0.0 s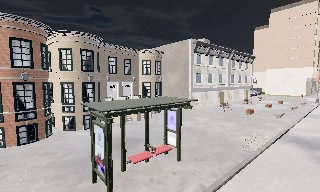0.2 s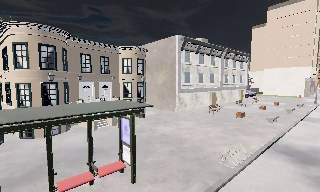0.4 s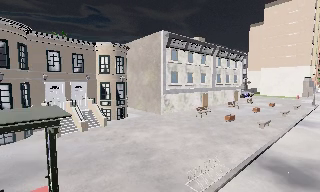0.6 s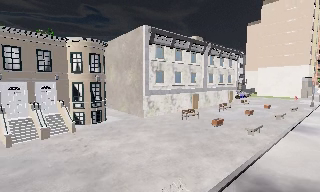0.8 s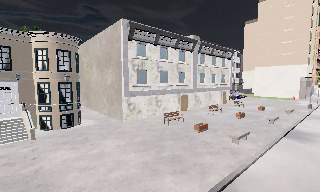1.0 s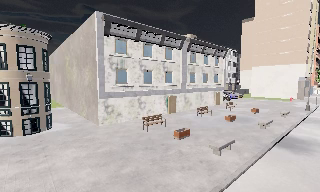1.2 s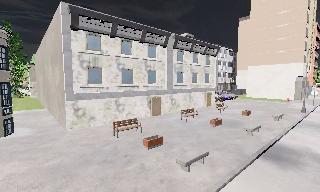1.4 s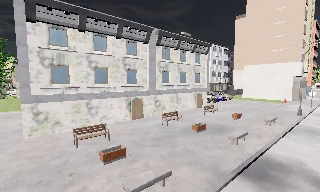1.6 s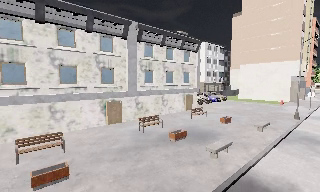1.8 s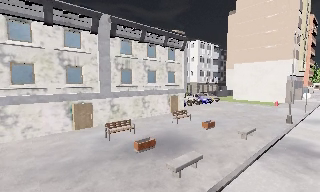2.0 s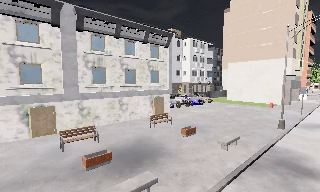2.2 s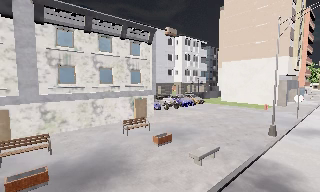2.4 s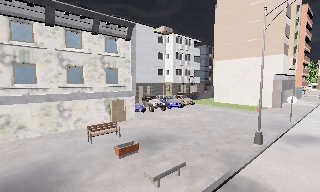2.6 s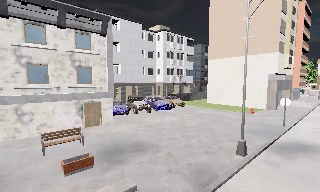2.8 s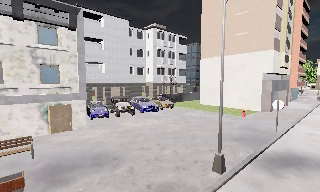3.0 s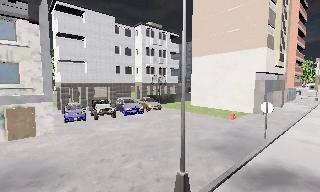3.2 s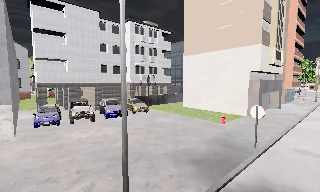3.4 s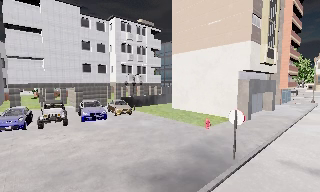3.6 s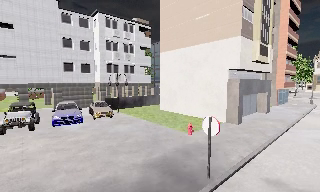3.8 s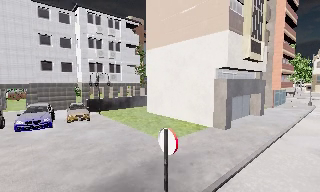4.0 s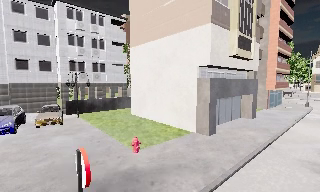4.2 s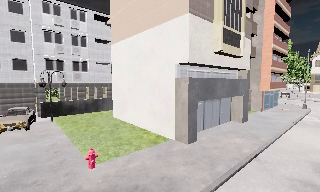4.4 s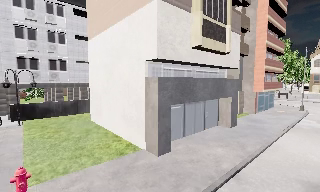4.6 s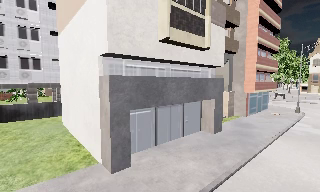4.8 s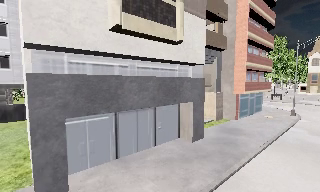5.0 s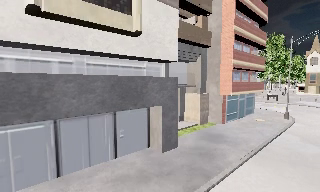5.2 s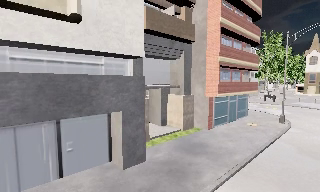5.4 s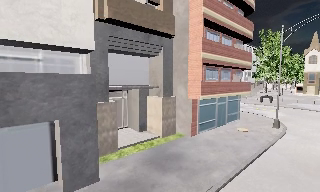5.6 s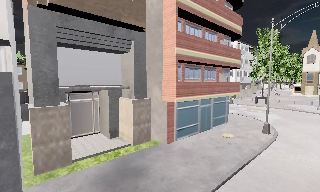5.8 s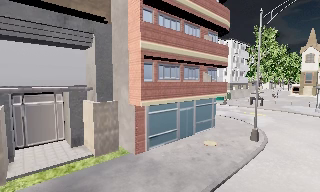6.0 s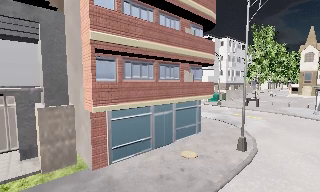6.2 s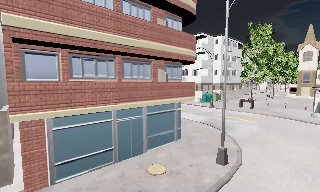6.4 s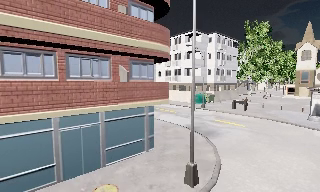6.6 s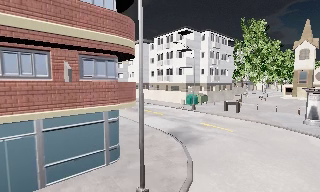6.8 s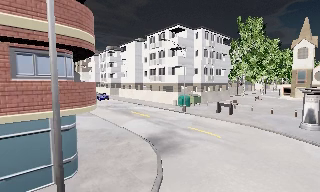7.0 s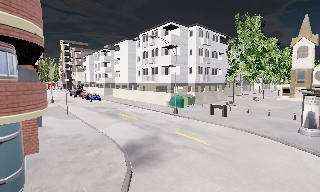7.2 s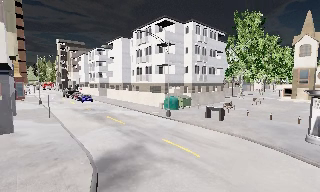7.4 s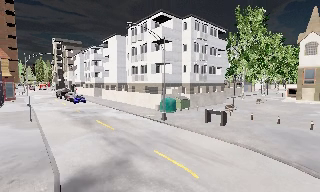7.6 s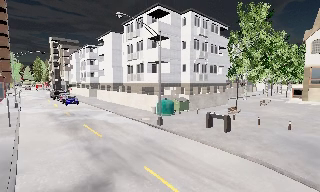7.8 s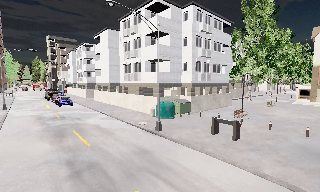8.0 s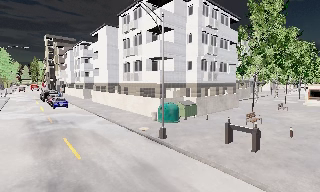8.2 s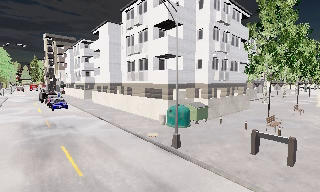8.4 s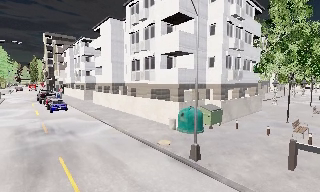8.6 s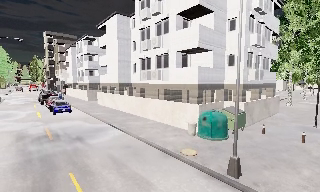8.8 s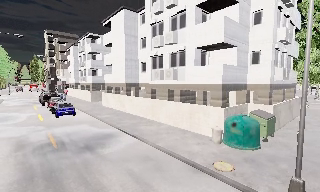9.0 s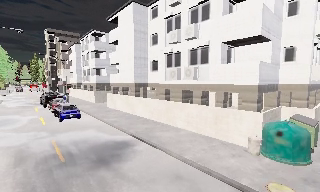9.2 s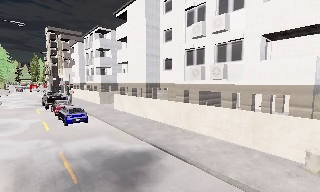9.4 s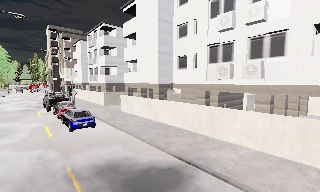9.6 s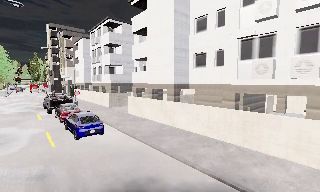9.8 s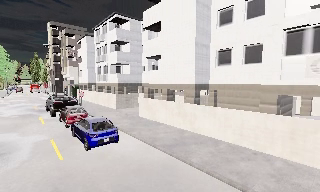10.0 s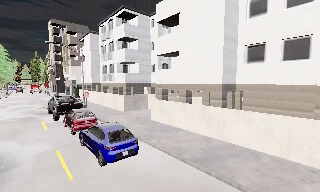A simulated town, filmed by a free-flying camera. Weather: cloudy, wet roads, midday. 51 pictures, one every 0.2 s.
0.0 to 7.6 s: The camera travels to its right and forward, about 80 m, so close, fixed things drift to the left.
7.6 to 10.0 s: The camera travels forward and to its left, about 20 m, so what stands in front looms larger.
The film runs backward here.
